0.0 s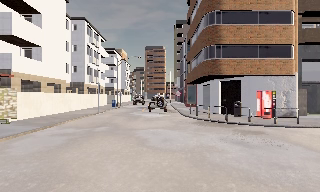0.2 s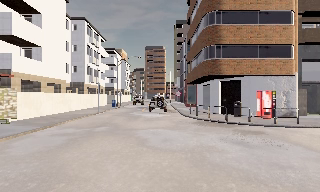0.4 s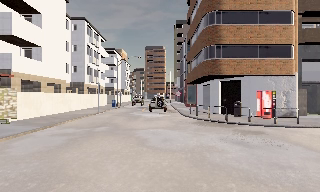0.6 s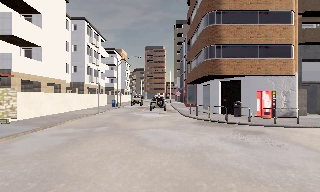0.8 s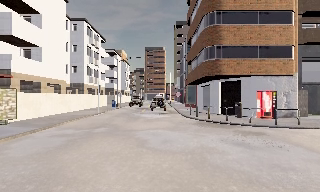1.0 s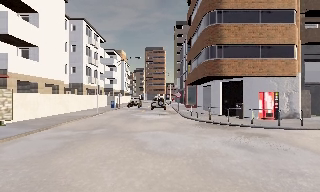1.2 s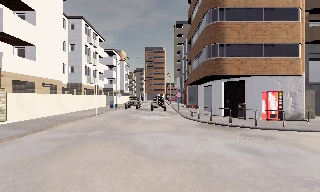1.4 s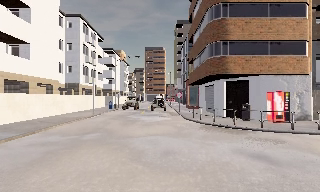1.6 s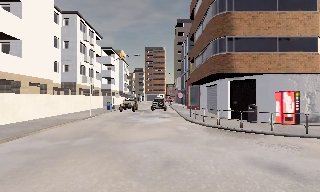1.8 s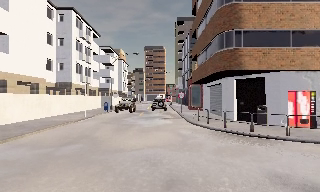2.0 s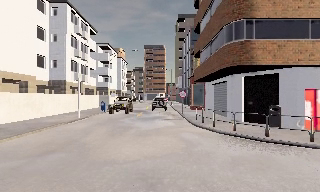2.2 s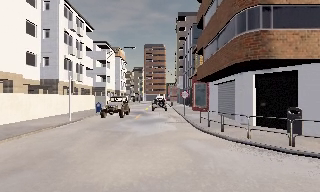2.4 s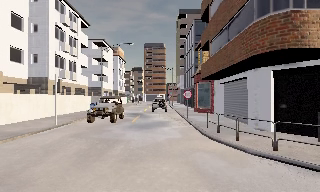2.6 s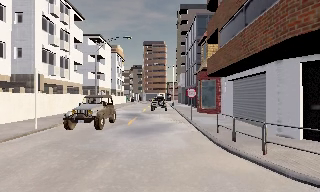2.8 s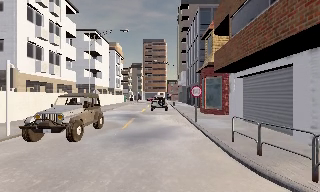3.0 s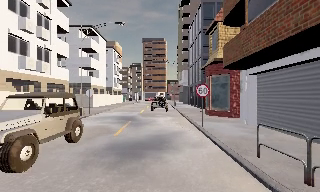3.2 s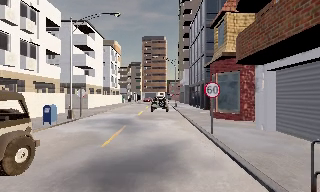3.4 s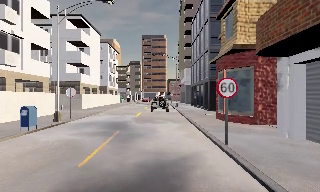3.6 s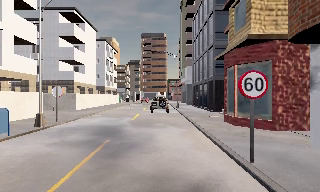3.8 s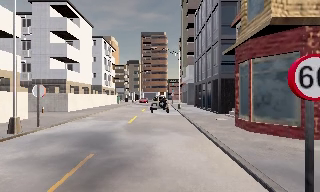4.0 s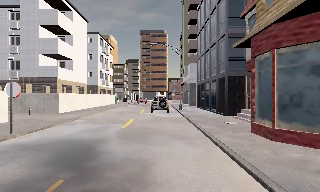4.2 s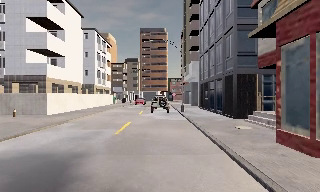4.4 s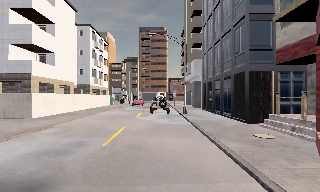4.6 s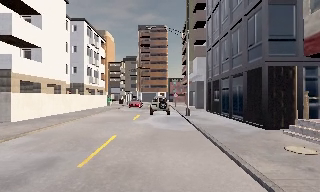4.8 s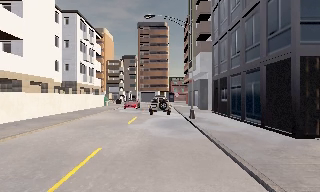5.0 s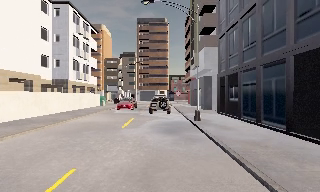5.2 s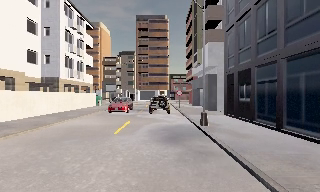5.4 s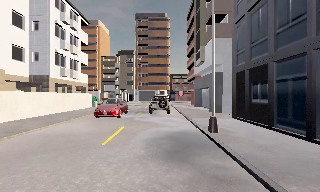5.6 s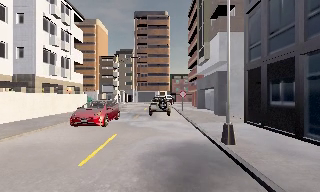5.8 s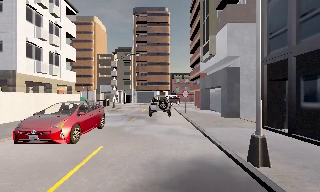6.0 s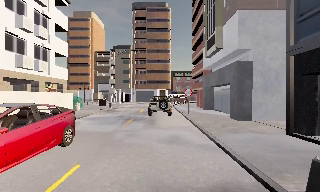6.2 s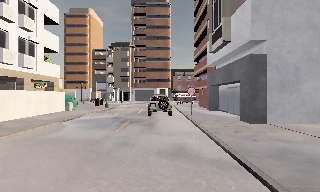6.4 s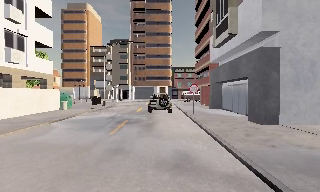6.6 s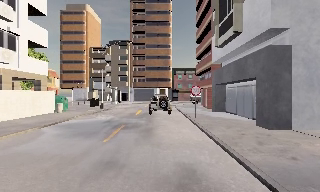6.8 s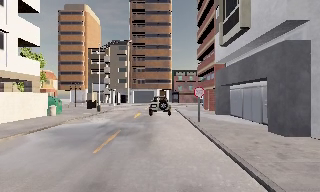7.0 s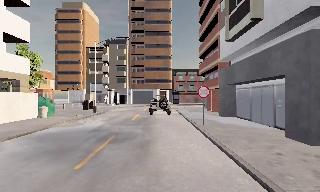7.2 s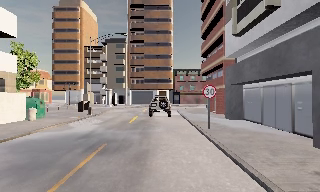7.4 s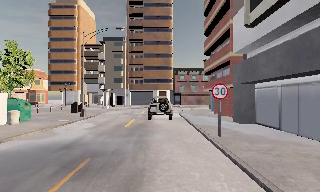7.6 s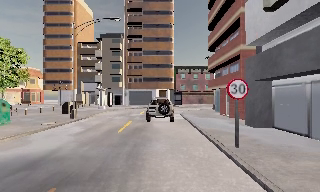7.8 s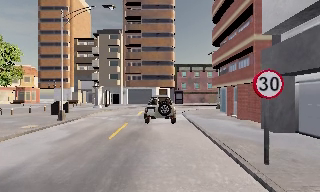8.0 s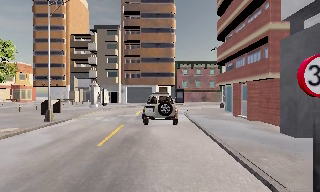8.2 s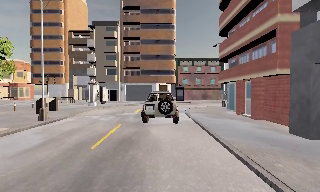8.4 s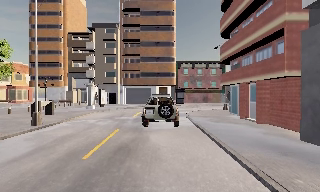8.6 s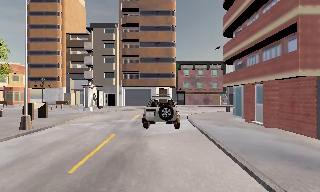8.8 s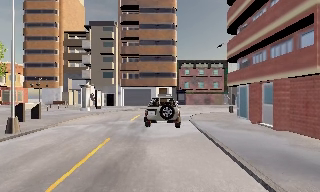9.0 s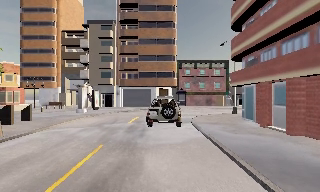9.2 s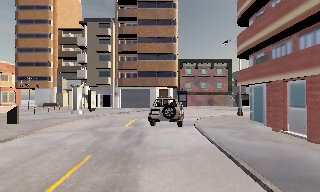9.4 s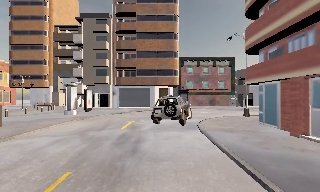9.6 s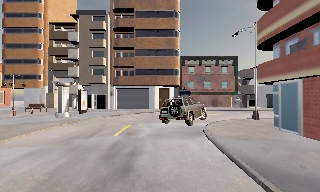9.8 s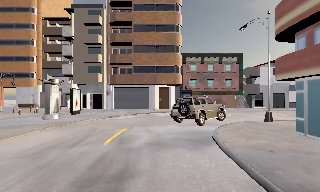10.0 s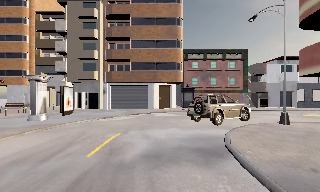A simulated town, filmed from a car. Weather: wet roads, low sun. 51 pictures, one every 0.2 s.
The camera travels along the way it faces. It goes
forward.
0.0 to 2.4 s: The camera travels forward, about 7 m, so what stands in front looms larger. It gains speed.
2.4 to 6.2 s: The camera travels forward, about 30 m, so what stands in front looms larger.
6.2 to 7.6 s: The camera travels forward, about 8 m, so what stands in front looms larger. It gains speed.
7.6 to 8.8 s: The camera travels forward, about 5 m, so what stands in front looms larger. It loses speed.
8.8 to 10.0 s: The camera travels forward, about 7 m, so what stands in front looms larger.
The film runs forward here.
